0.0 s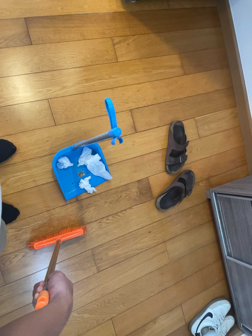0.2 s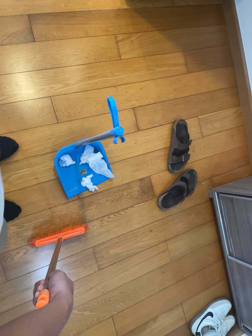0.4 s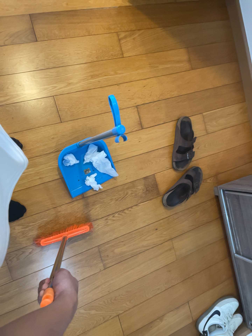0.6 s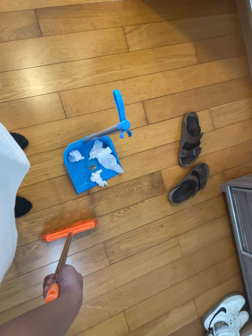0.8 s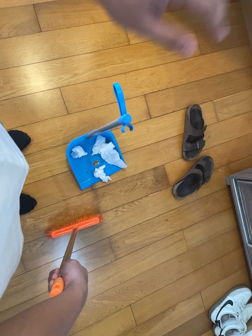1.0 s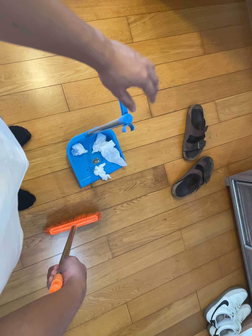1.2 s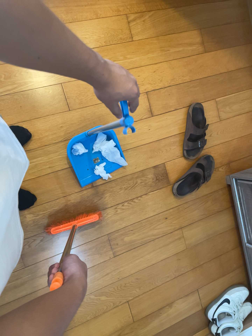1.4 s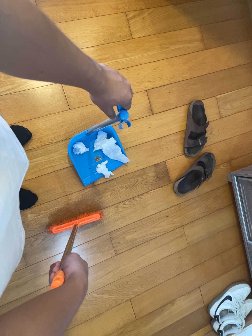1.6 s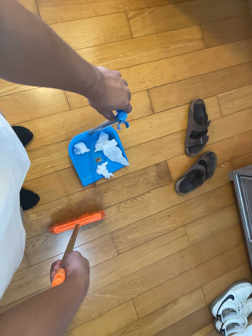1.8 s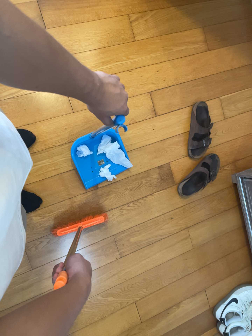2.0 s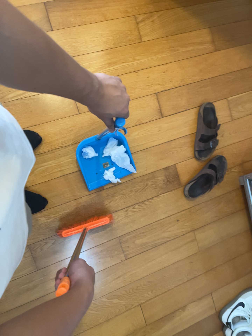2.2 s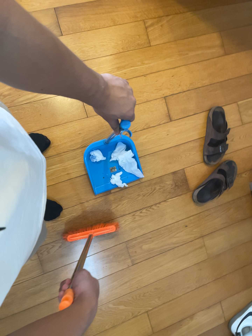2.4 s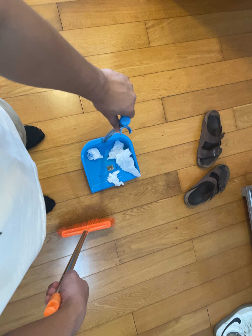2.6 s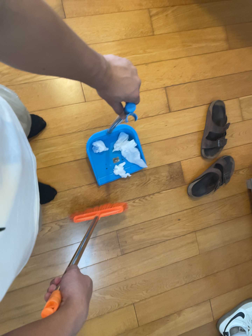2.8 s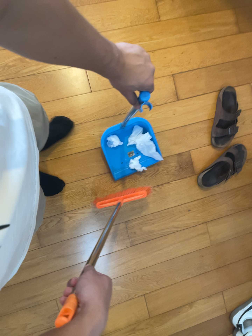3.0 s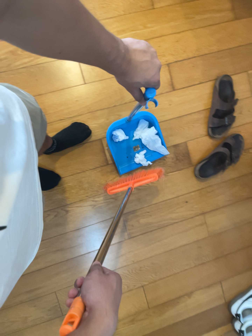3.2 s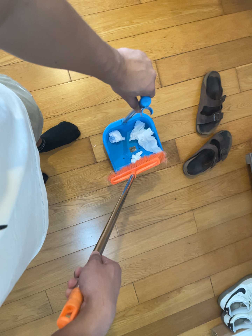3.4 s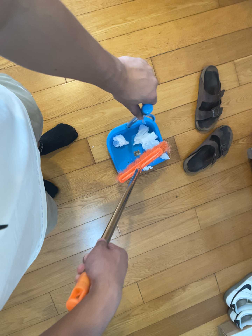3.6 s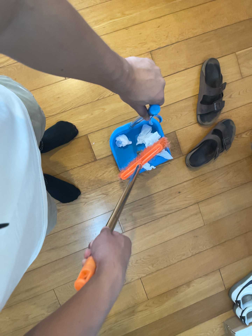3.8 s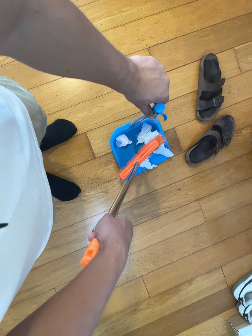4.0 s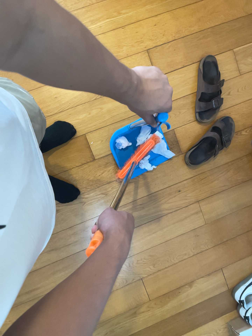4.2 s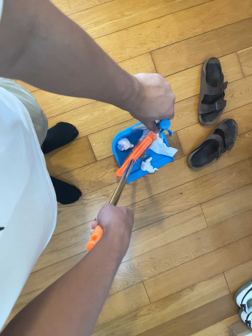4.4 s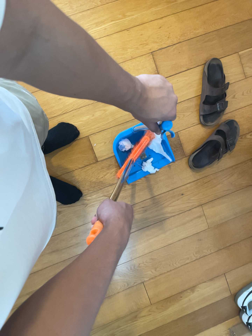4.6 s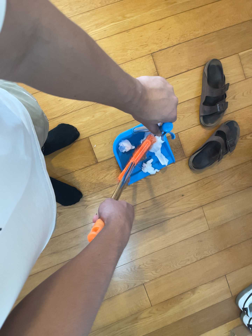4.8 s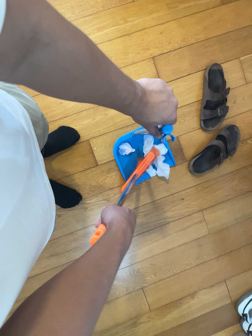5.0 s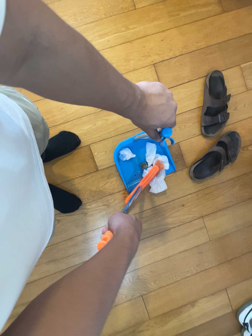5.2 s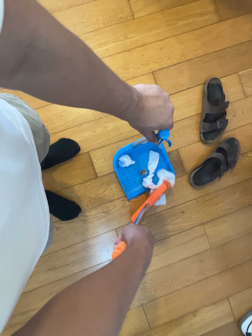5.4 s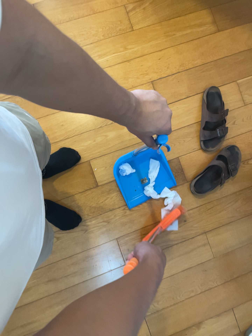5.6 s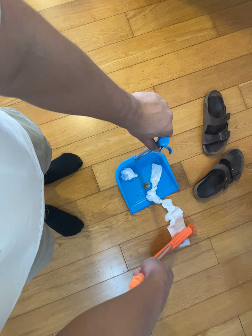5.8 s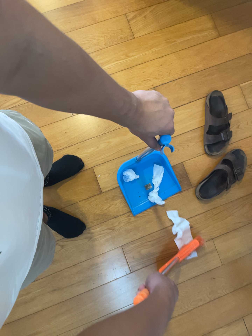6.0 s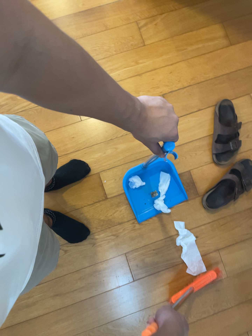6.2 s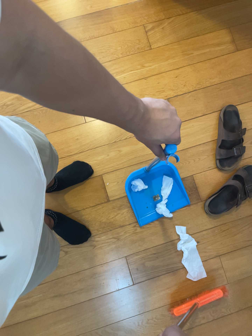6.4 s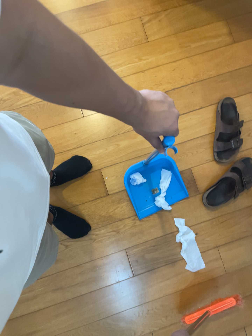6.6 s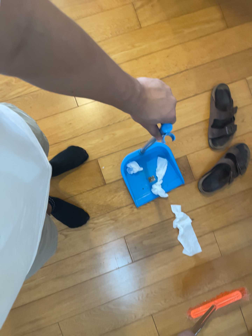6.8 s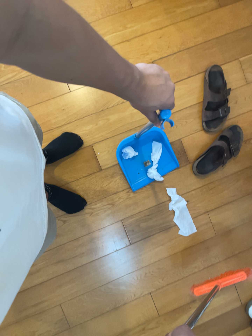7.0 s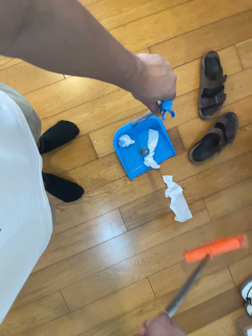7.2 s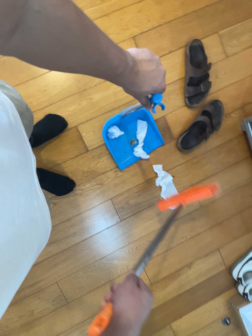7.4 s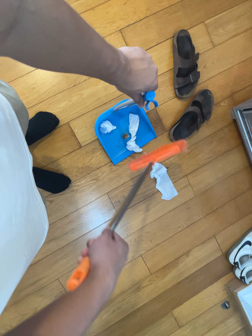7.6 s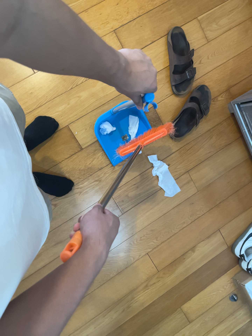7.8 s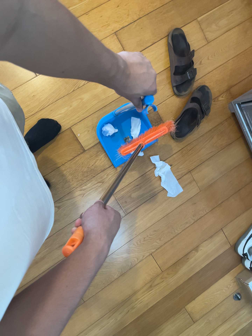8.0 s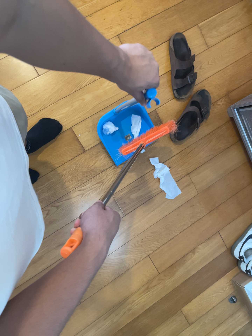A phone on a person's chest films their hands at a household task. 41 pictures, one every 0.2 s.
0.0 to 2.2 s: The camera shifts only a little, or ends up much as it began.
2.2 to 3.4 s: The camera travels to its right and toward the bottom of its view, about 16 cm, so close, fixed things drift to the left.
3.4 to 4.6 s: The camera travels to its right, about 6 cm.
4.6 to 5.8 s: The camera's aim tips toward the top of its view by about 10 degrees.
5.8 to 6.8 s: The camera shifts only a little, or ends up much as it began.
6.8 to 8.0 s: The camera travels to its left and backward, about 12 cm. It rolls about its line of sight by about 10 degrees, and the scene rotates counterclockwise.
The film runs backward here.
